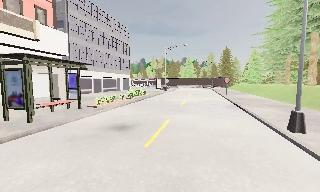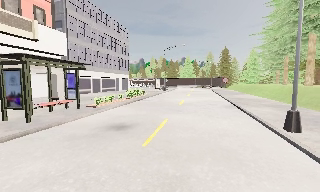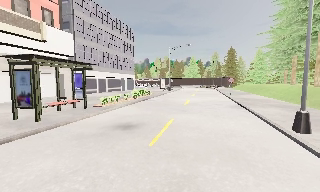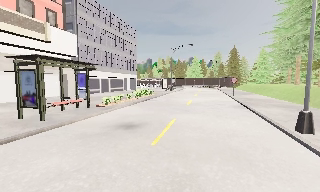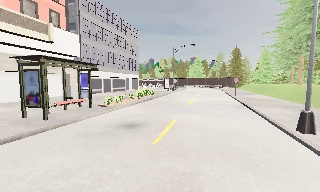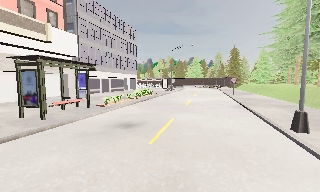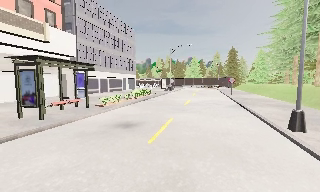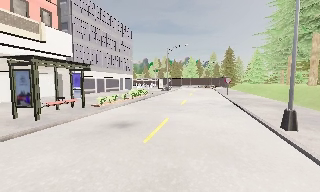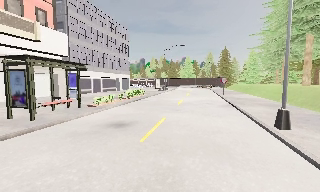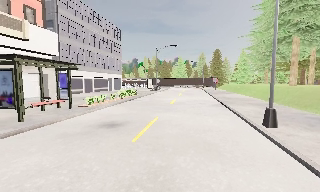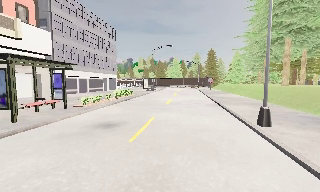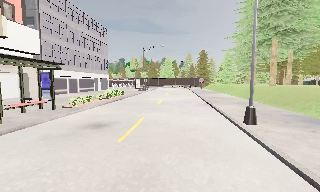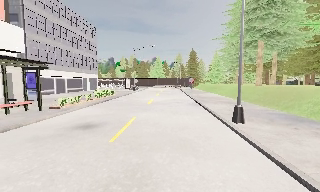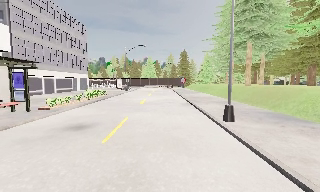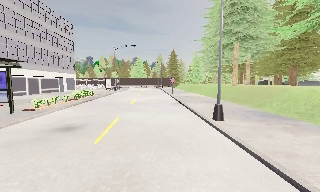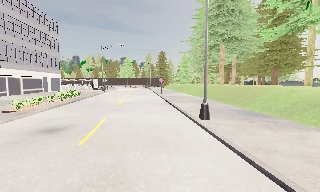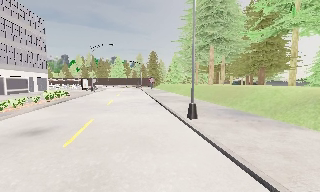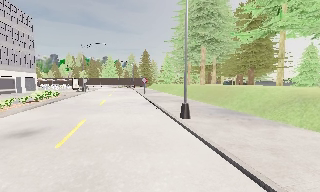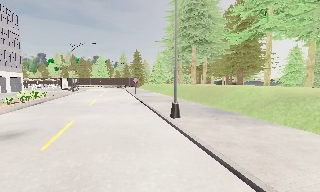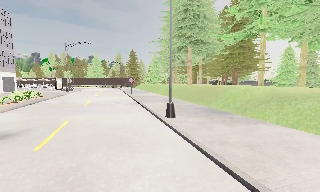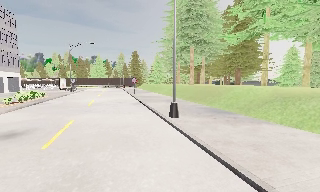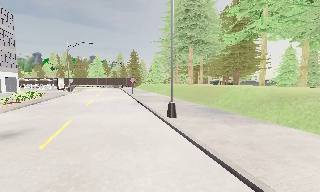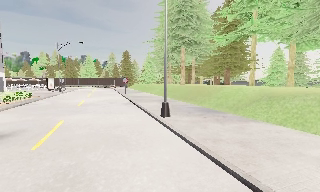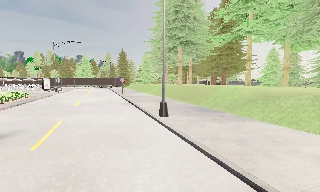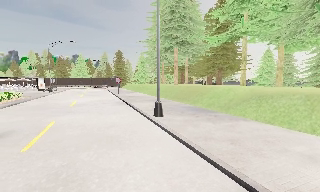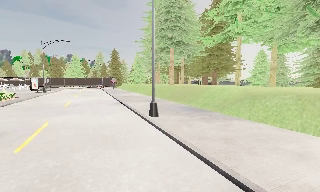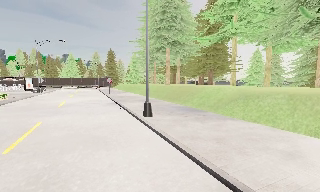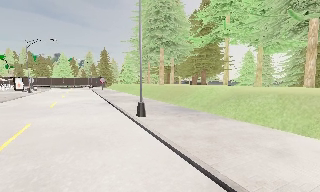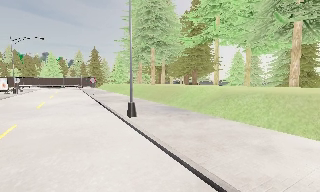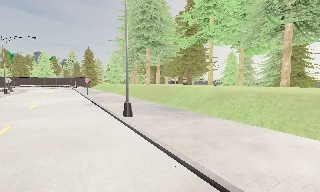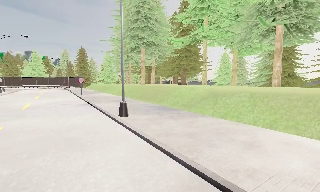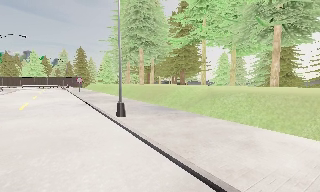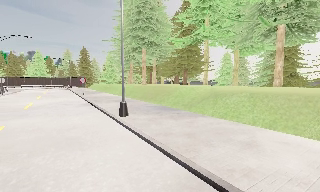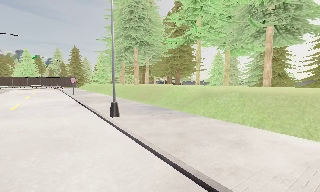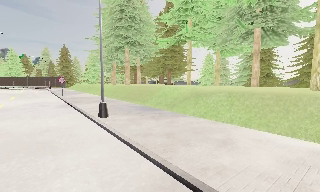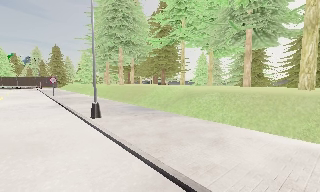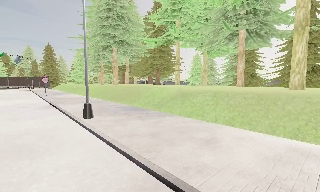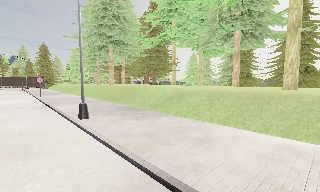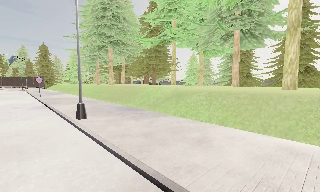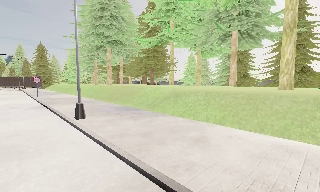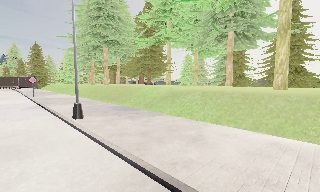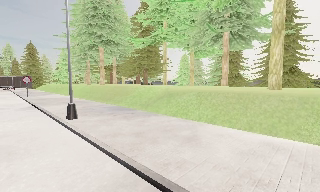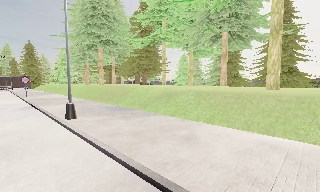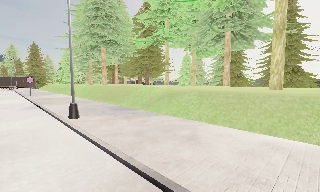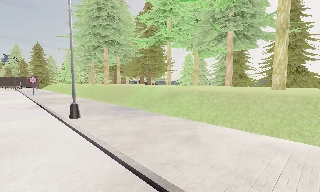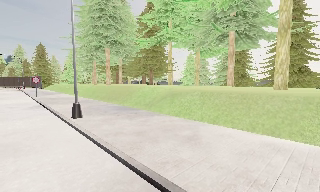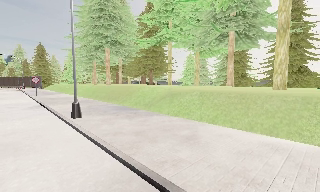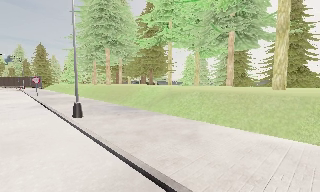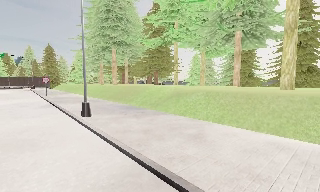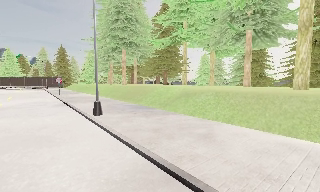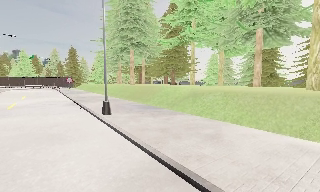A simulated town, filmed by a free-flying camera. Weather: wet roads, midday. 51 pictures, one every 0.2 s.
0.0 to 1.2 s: The camera shifts only a little, or ends up much as it began.
1.2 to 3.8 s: The camera swings to its right by about 35 degrees, and the scene slides to the left. It travels backward, about 0.5 m.
3.8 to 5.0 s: The camera shifts only a little, or ends up much as it began.
5.0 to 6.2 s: The camera pans to its right, which is clockwise from overhead, by about 10 degrees.
6.2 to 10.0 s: The camera travels to its right, about 1 m, so close, fixed things drift to the left.
The film runs backward here.
